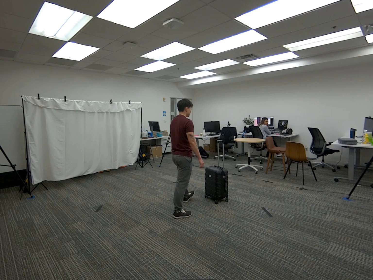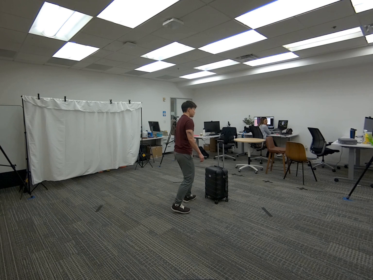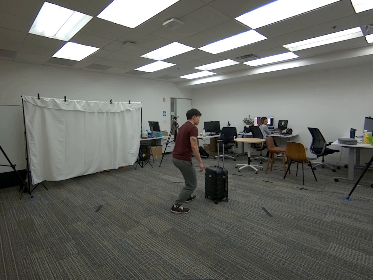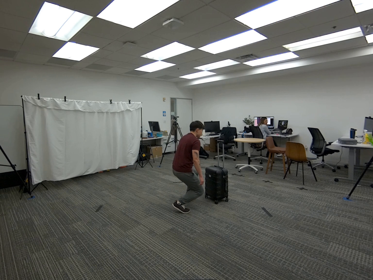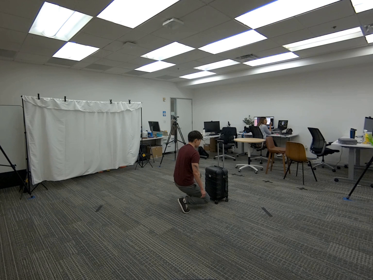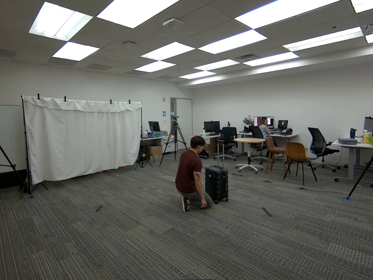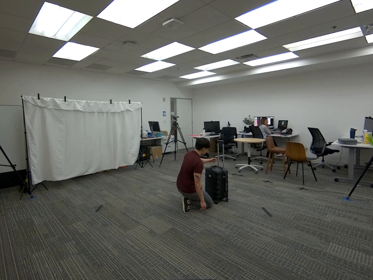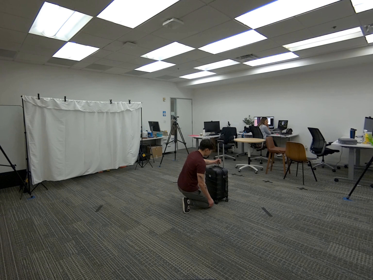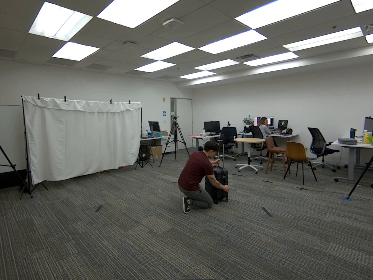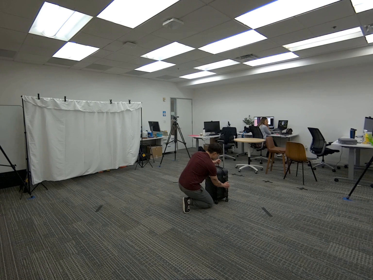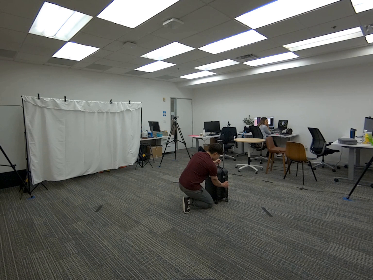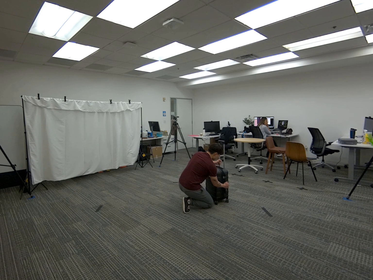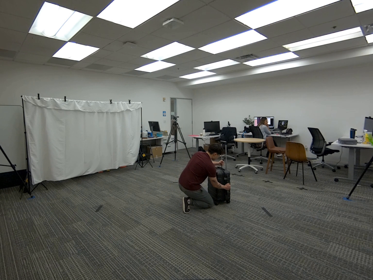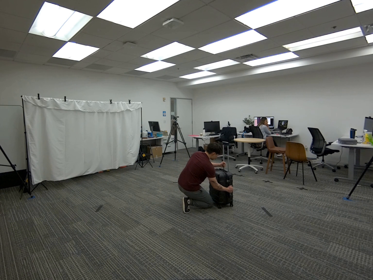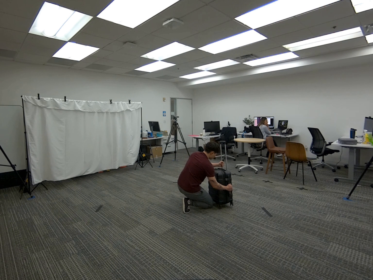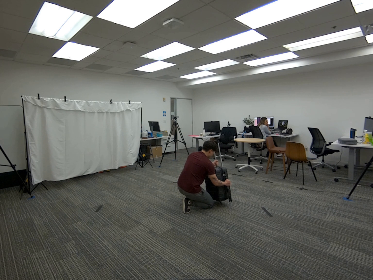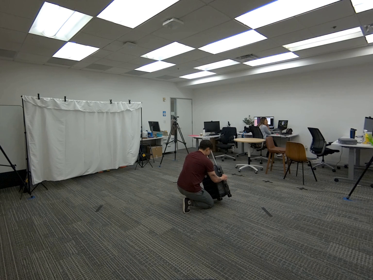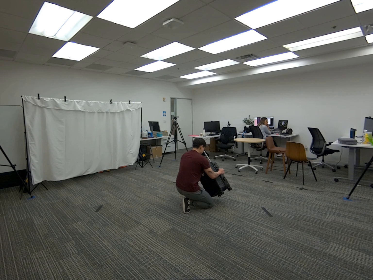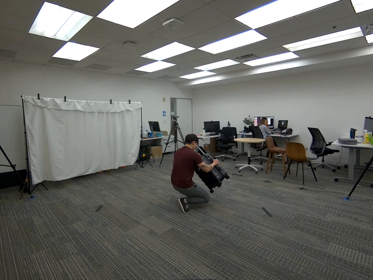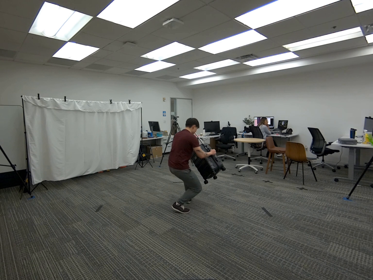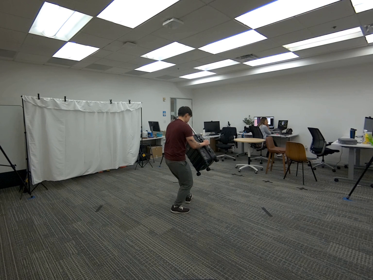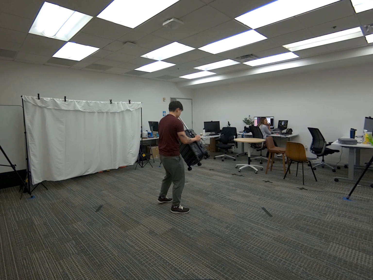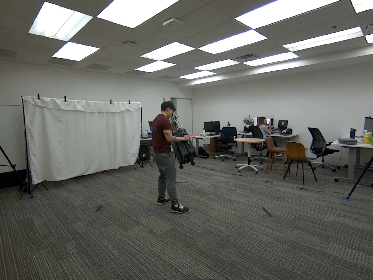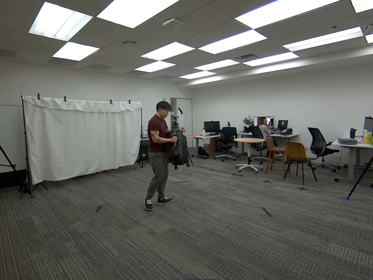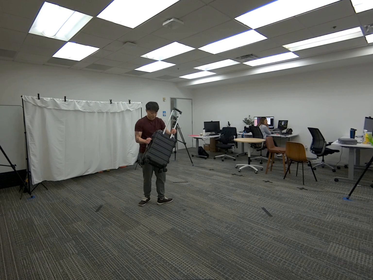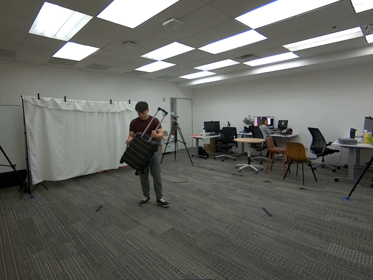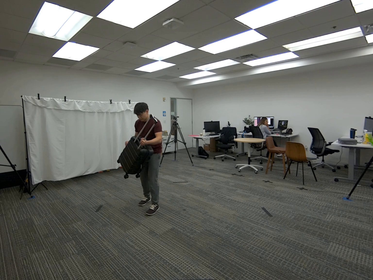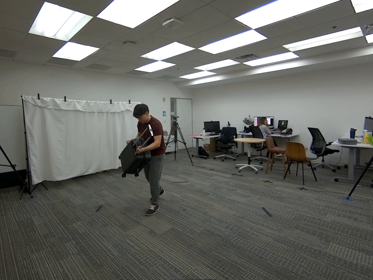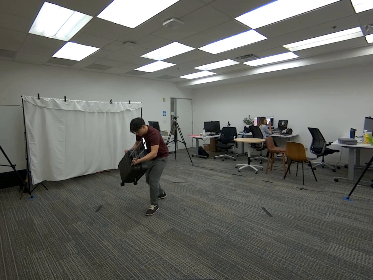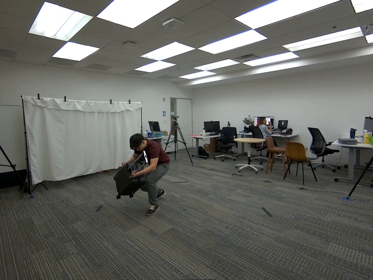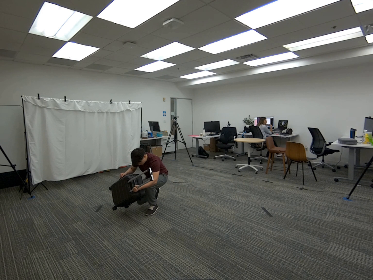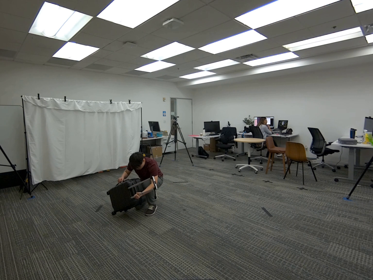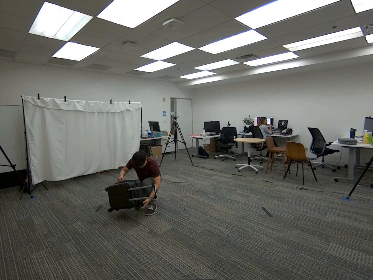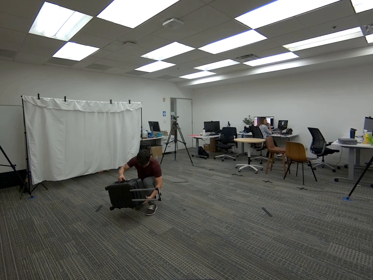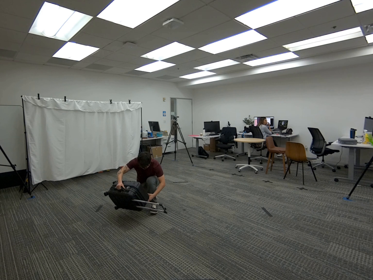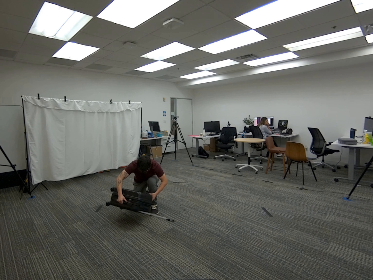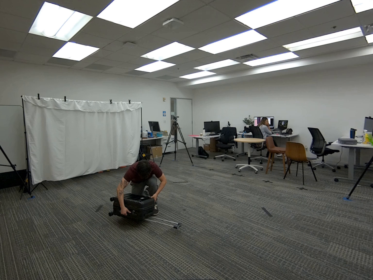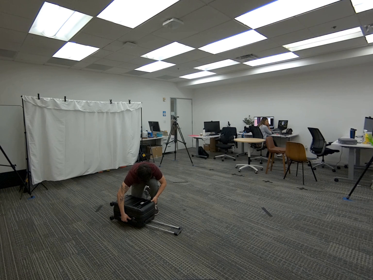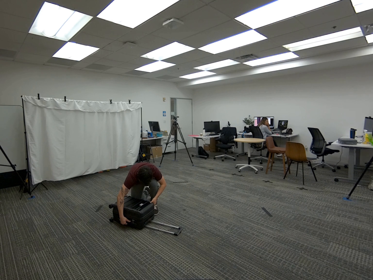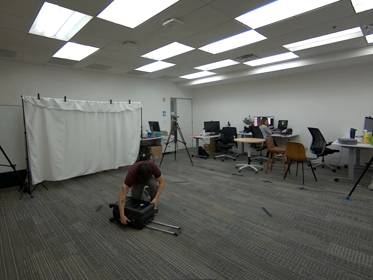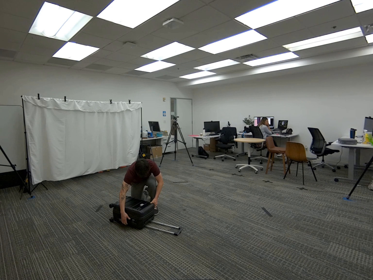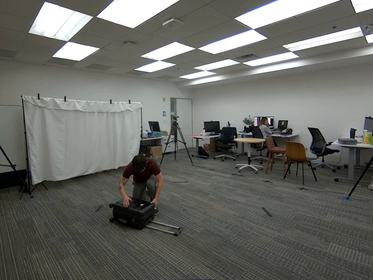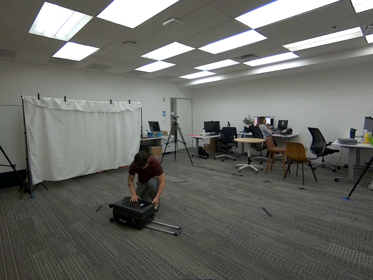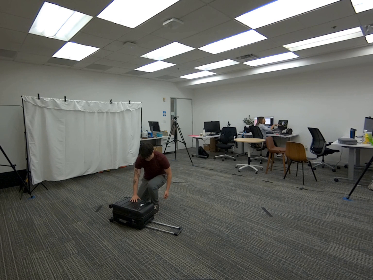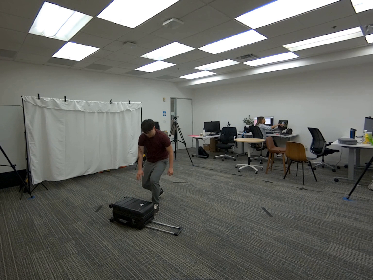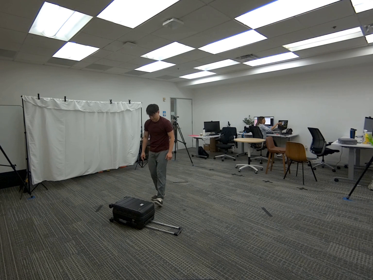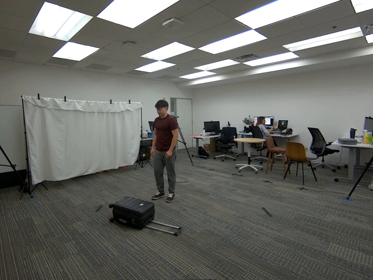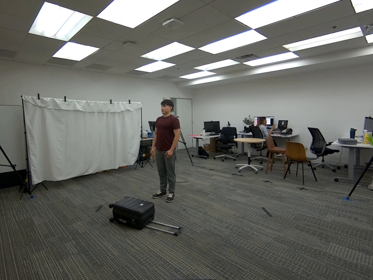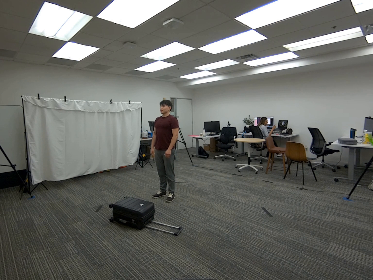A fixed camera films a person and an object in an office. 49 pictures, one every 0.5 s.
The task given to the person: Walk over to the rolling luggage within the bounding area and place the luggage into a different orientation using both hands. Step away when complete.
